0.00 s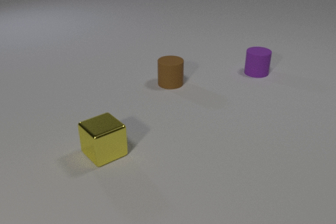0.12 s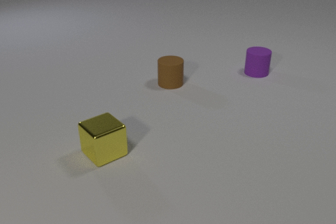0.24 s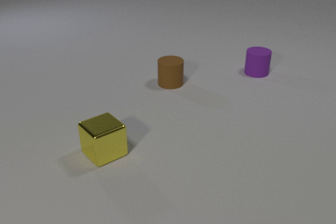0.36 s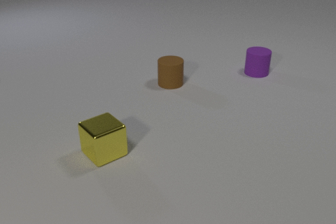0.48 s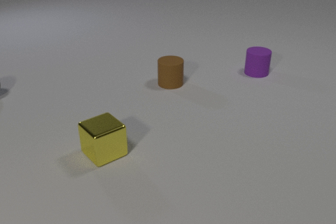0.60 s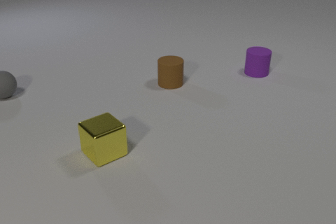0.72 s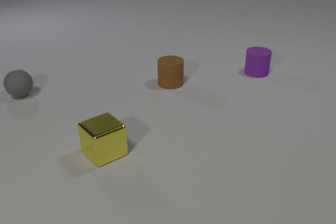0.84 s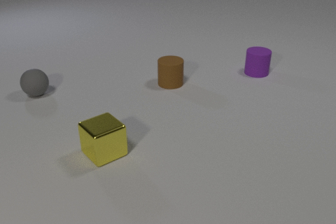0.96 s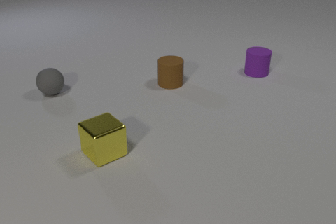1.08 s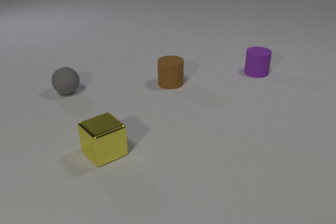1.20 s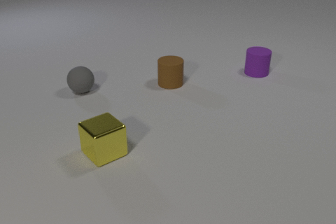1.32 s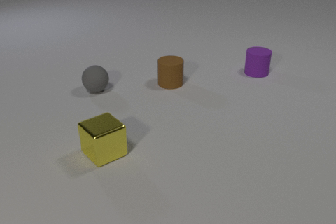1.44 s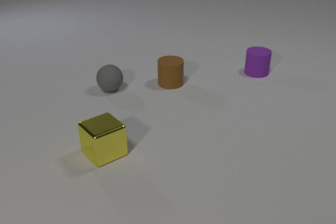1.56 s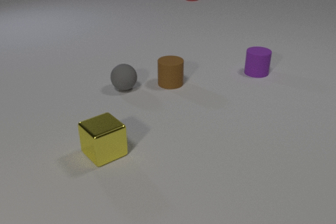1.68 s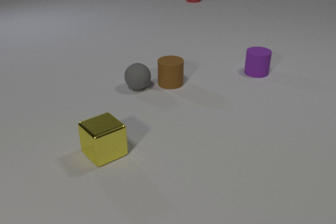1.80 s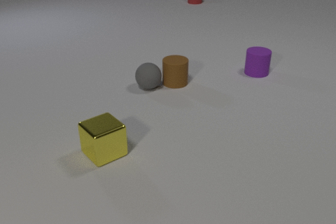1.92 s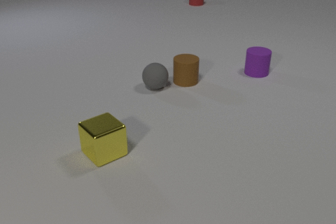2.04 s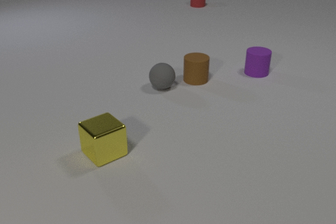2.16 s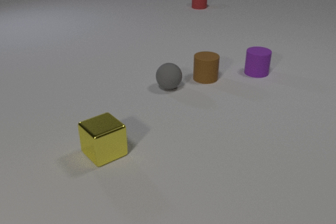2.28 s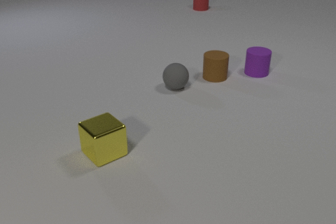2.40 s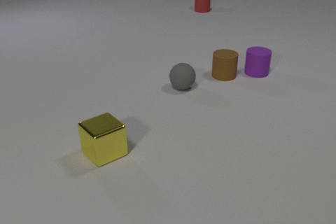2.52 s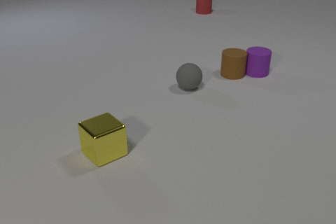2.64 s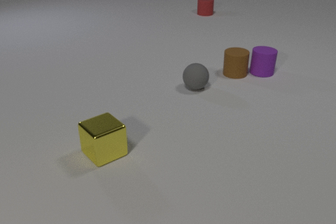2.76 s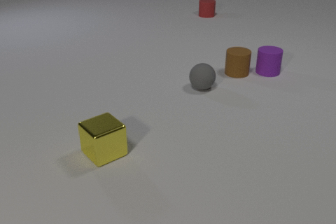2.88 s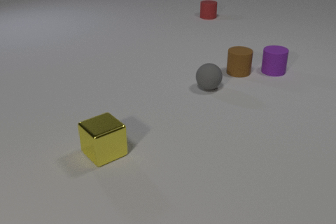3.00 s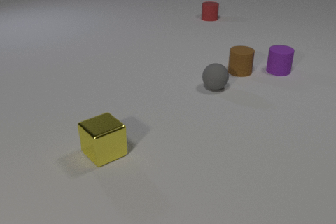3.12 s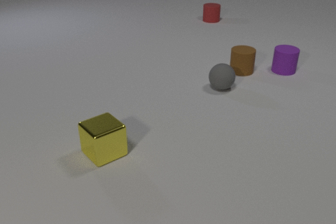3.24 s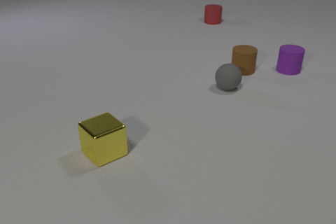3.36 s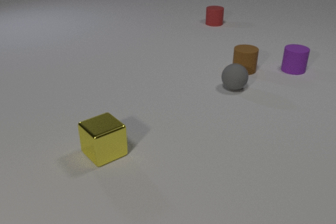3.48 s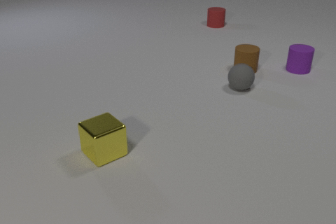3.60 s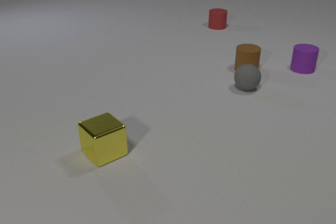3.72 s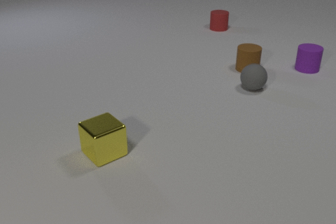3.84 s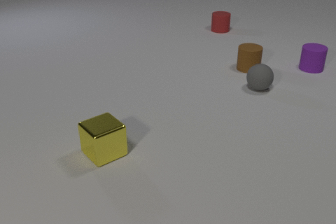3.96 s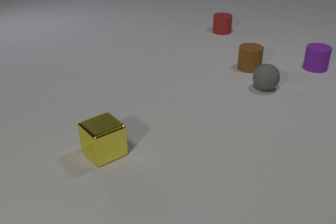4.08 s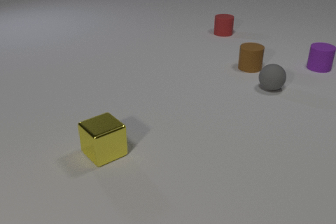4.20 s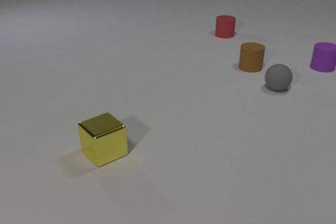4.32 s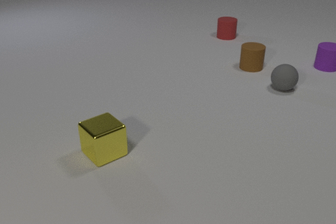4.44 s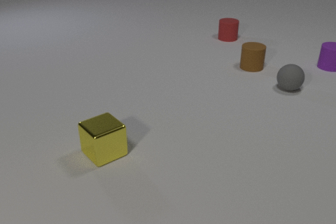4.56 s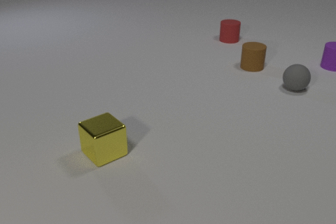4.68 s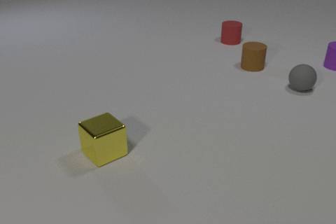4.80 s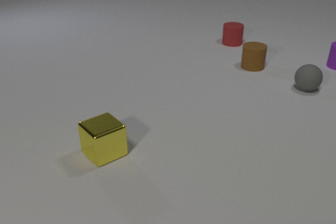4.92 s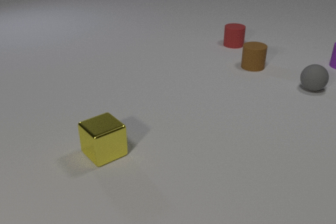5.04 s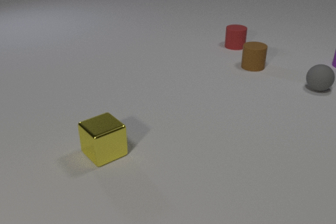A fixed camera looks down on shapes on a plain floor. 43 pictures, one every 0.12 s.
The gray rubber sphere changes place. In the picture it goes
to the right.
The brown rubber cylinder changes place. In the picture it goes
to the right.
0.00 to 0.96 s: The gray rubber sphere comes in at the left edge, rolls to the right.
0.96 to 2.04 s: The gray rubber sphere rolls to the right. The brown rubber cylinder slides to the right. The red rubber cylinder comes in at the top edge, slides toward the camera. The gray rubber sphere and the brown rubber cylinder collide.
2.04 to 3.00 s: The gray rubber sphere rolls to the right. The brown rubber cylinder slides to the right and away from the camera. The purple rubber cylinder slides to the right and away from the camera. The red rubber cylinder slides toward the camera. The brown rubber cylinder and the purple rubber cylinder collide.
3.00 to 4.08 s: The gray rubber sphere rolls to the right. The brown rubber cylinder slides away from the camera and to the right. The purple rubber cylinder slides to the right and away from the camera. The red rubber cylinder slides toward the camera.
4.08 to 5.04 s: The gray rubber sphere rolls to the right. The purple rubber cylinder slides to the right and away from the camera. The red rubber cylinder slides toward the camera.
Are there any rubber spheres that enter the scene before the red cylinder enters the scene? yes.
How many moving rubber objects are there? 4.
How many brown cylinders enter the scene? 0.
